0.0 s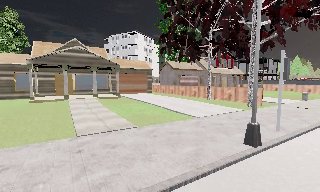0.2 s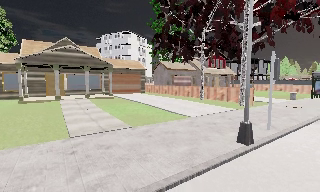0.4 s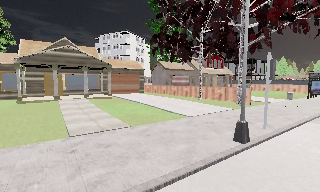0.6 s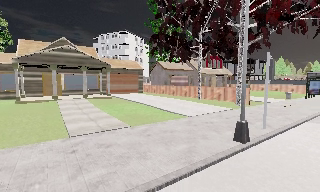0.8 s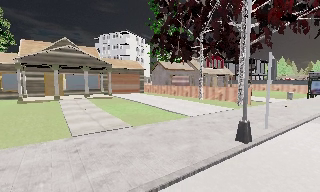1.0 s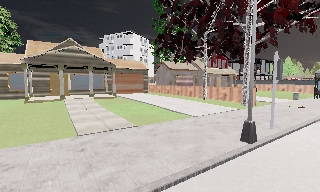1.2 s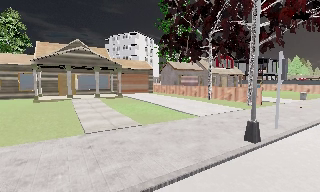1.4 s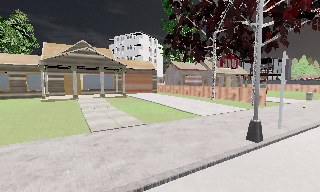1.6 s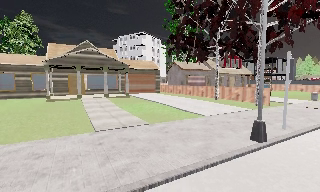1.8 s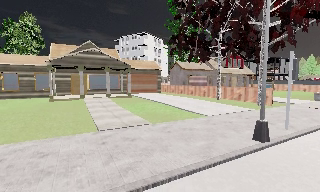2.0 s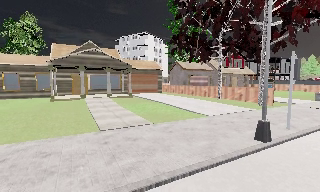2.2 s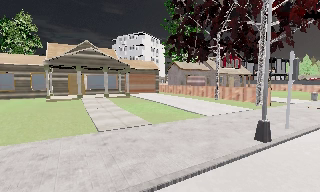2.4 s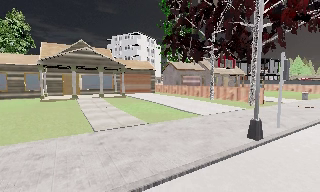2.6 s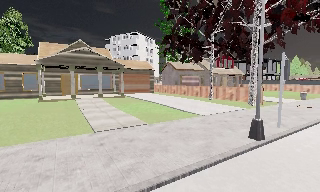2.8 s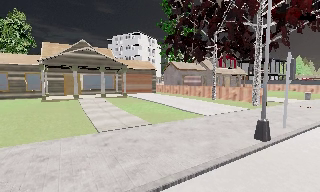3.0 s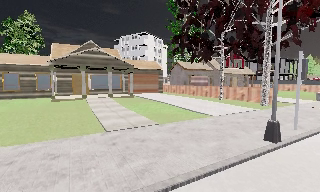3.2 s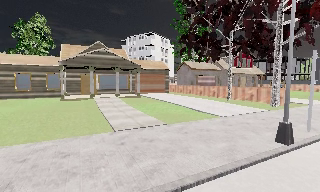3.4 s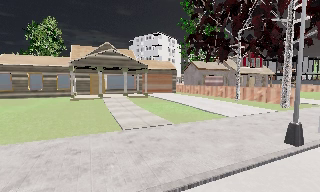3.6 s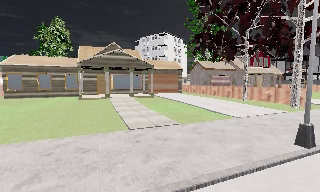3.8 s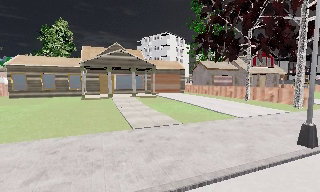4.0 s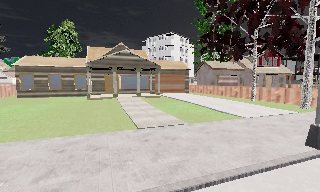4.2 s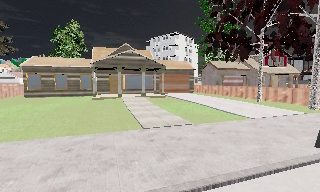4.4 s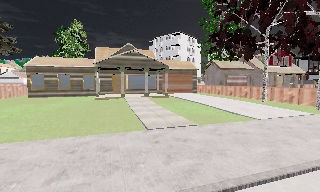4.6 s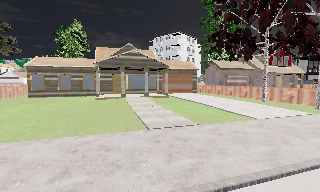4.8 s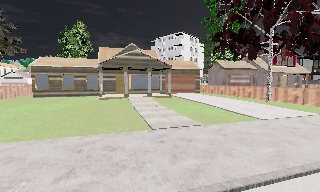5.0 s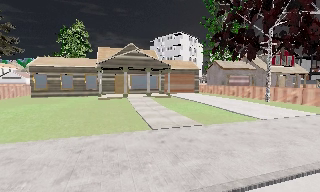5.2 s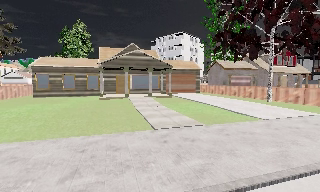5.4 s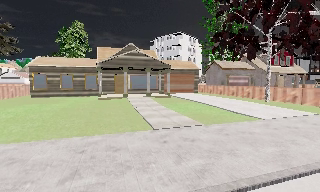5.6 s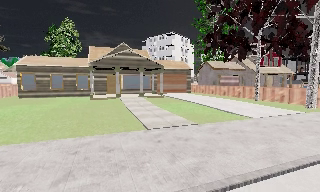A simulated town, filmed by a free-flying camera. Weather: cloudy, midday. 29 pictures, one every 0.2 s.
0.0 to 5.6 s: The camera swings to its left by about 10 degrees, and the scene slides to the right. It travels to its left and backward, about 1.5 m, so close, fixed things drift to the right.
The film runs forward here.
